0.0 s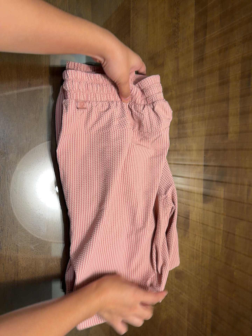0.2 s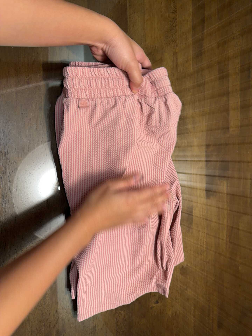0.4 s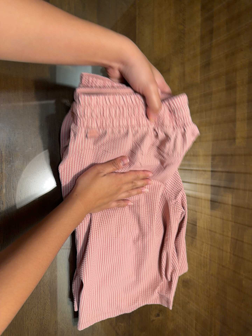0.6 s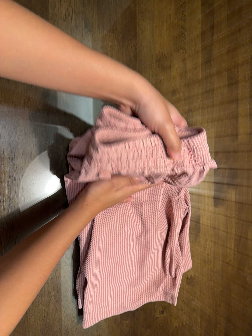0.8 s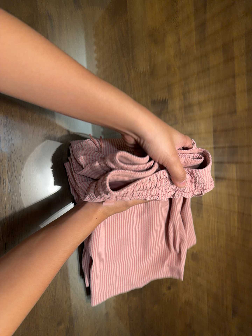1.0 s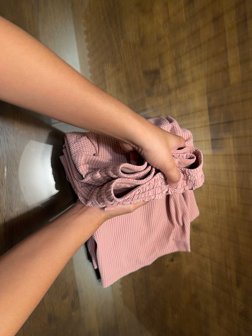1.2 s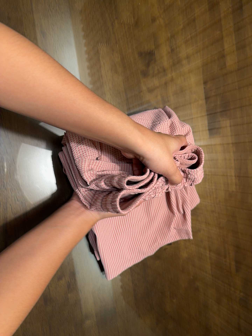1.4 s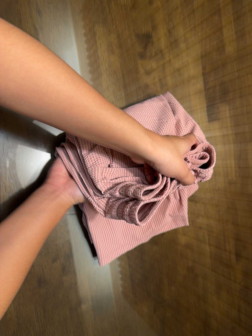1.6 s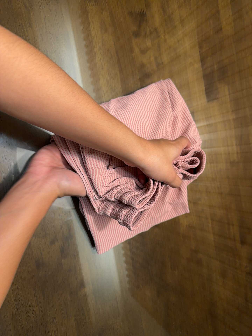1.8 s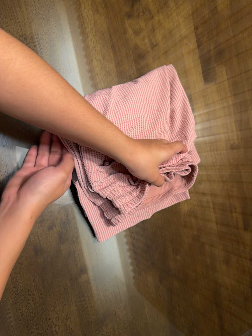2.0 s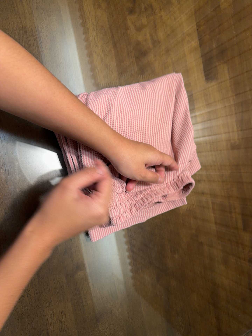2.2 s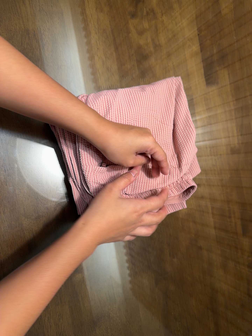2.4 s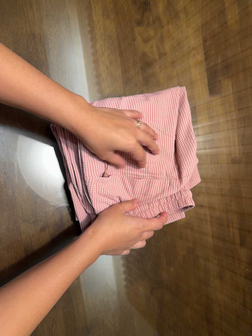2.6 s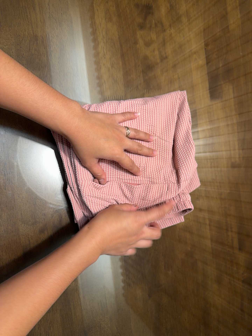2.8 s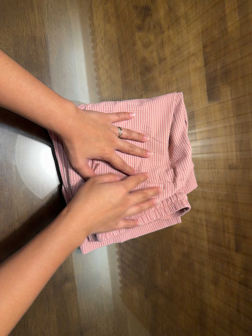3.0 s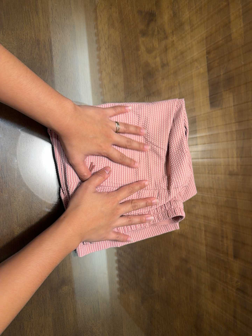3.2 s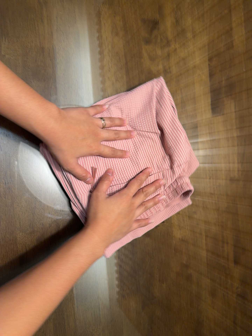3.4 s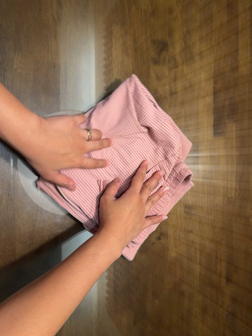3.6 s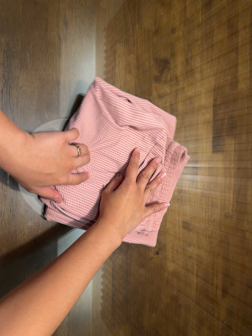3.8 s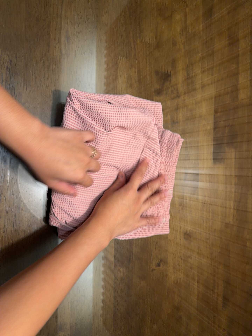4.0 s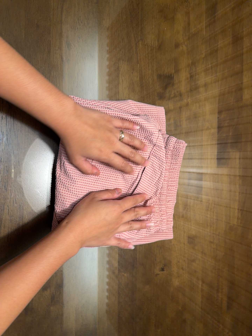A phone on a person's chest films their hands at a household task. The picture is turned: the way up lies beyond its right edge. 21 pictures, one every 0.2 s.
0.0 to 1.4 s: The camera travels toward the bottom of its view, about 16 cm, so close, fixed things drift upward. It rolls about its line of sight by about 10 degrees, and the scene rotates counterclockwise.
1.4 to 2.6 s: The camera travels toward the bottom of its view, about 7 cm, so close, fixed things drift upward.
2.6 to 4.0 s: The camera travels toward the top of its view, about 12 cm, so close, fixed things drift downward.
The film runs forward here.
